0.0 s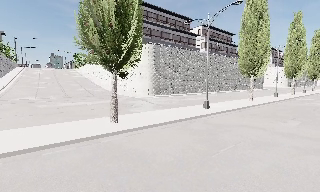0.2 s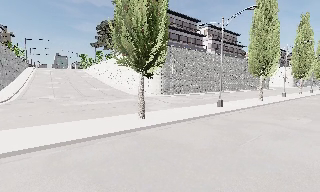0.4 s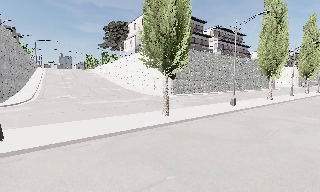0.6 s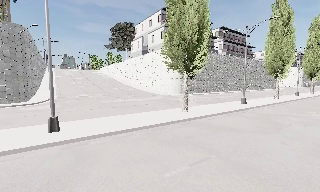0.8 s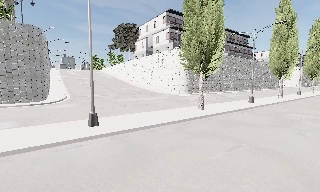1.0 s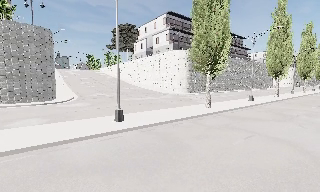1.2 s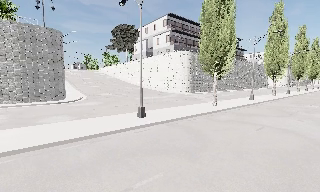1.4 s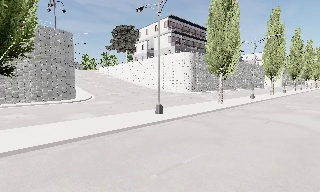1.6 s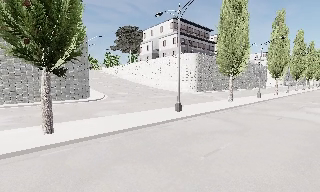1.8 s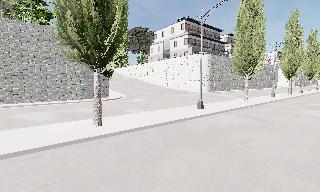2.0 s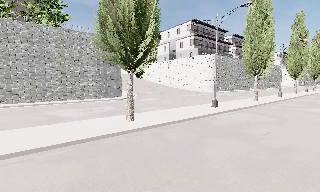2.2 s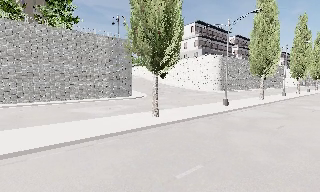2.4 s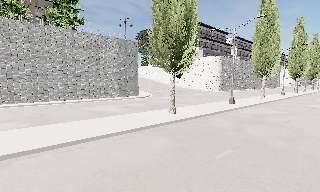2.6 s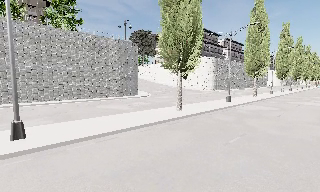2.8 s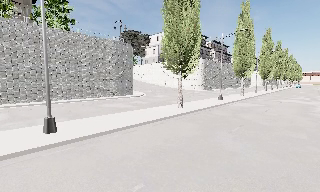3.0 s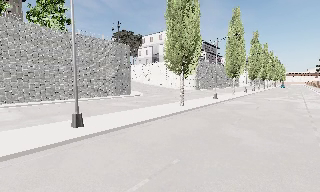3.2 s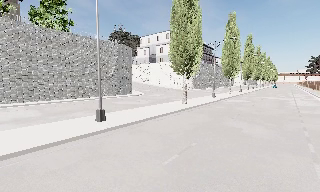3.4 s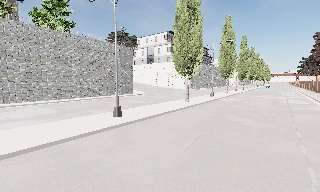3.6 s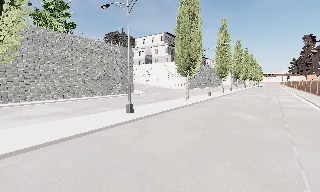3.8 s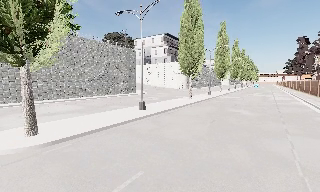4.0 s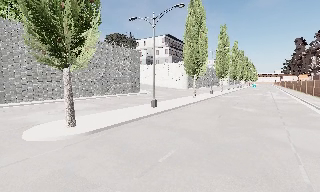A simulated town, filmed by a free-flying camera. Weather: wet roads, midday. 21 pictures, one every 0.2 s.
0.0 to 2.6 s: The camera travels to its left and backward, about 25 m, so close, fixed things drift to the right.
2.6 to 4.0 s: The camera pans to its right, which is clockwise from overhead, by about 15 degrees. It travels backward and to its left, about 12 m, so what stands in front gets smaller.
The film runs backward here.
